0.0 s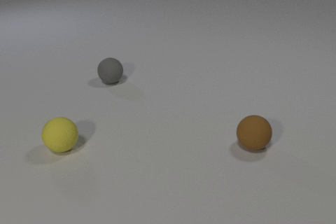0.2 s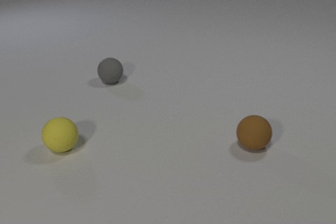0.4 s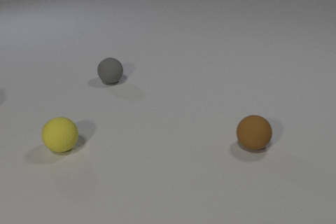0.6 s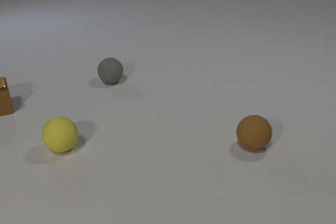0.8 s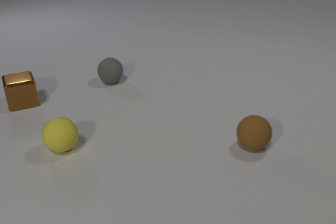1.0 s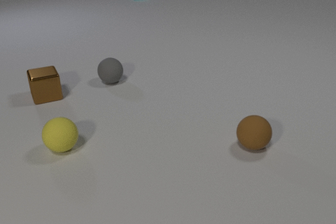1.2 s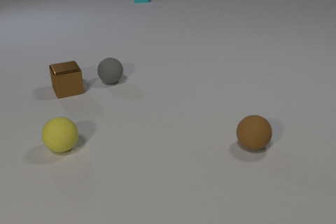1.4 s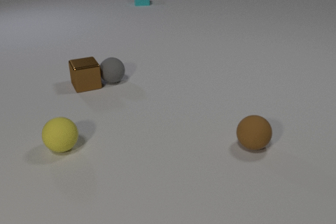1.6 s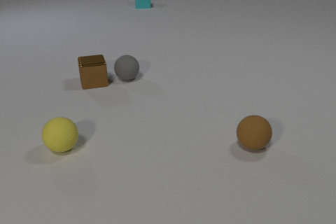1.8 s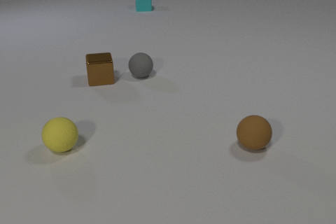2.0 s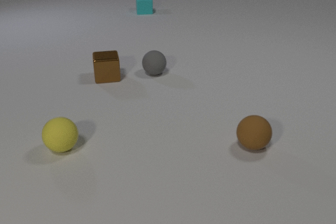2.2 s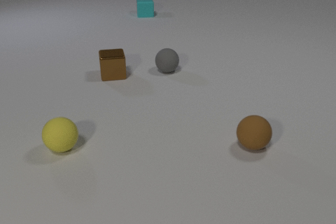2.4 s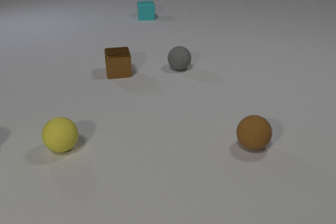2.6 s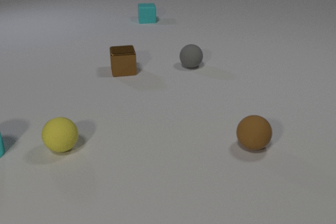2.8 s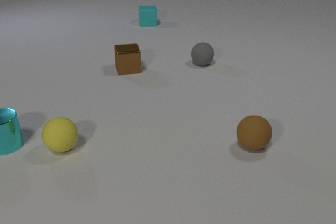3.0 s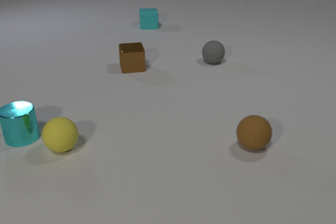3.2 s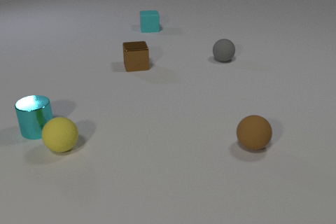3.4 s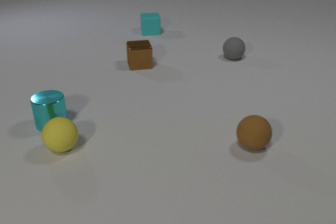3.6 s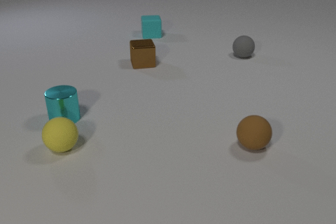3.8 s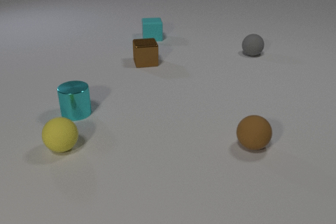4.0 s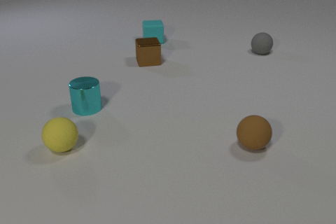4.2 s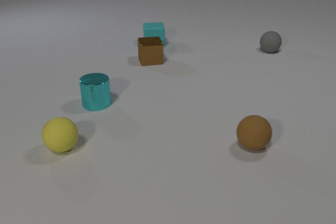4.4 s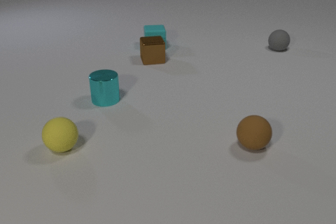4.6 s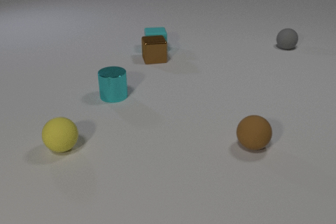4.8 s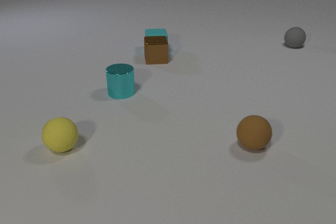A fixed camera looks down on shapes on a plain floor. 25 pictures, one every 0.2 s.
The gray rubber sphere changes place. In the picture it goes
to the right.
The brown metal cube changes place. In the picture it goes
to the right.
0.0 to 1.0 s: The brown metal cube comes in at the left edge, slides to the right. The cyan rubber cube comes in at the top edge, slides toward the camera.
1.0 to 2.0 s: The brown metal cube slides to the right and away from the camera. The gray rubber sphere rolls to the right. The cyan rubber cube slides toward the camera. The brown metal cube and the gray rubber sphere collide.
2.0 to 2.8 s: The brown metal cube slides to the right and away from the camera. The gray rubber sphere rolls to the right and away from the camera. The cyan rubber cube slides toward the camera. The cyan metal cylinder comes in at the left edge, slides to the right and away from the camera.
2.8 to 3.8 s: The brown metal cube slides to the right and away from the camera. The gray rubber sphere rolls to the right and away from the camera. The cyan rubber cube slides toward the camera. The cyan metal cylinder slides to the right and away from the camera.
3.8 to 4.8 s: The brown metal cube slides to the right and away from the camera. The gray rubber sphere rolls to the right and away from the camera. The cyan rubber cube slides toward the camera. The cyan metal cylinder slides to the right and away from the camera. The brown metal cube and the cyan rubber cube collide.
What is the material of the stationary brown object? rubber.
What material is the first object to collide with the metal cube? rubber.
What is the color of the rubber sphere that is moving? gray.
